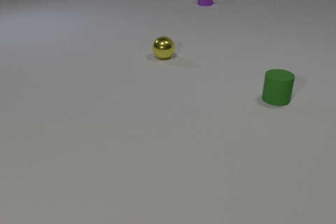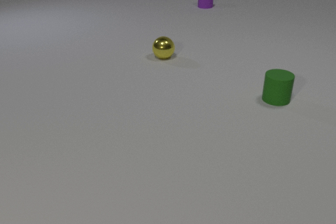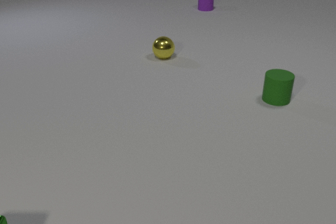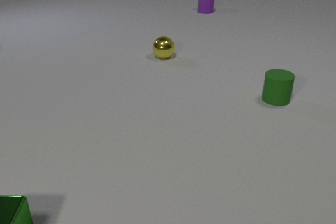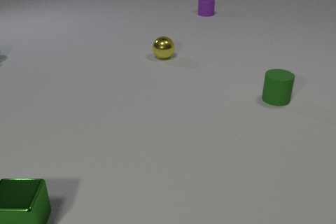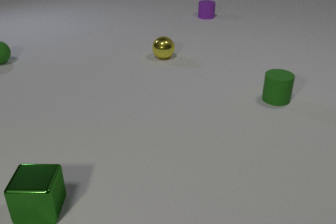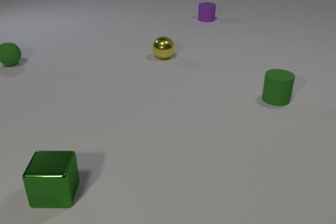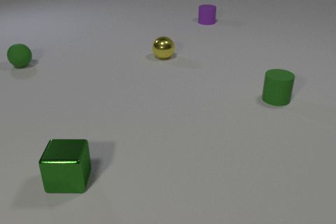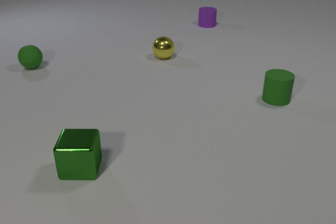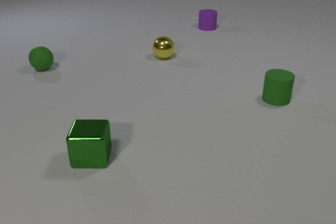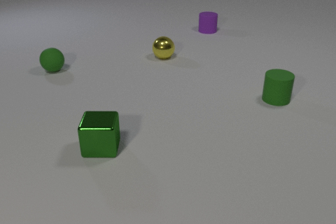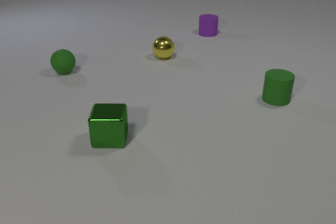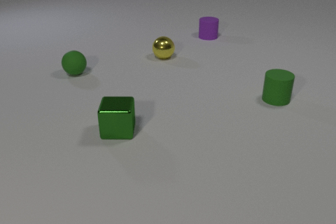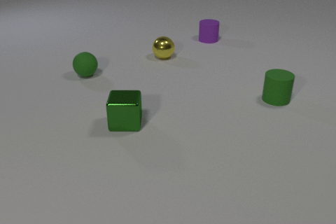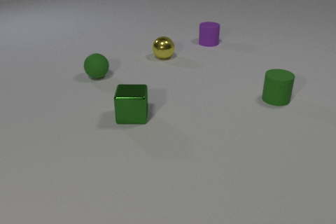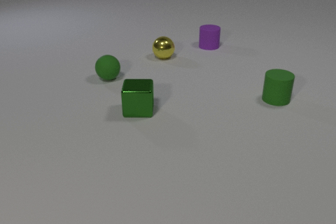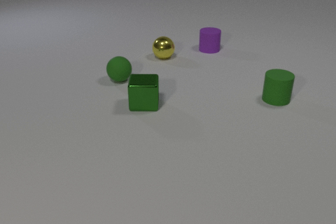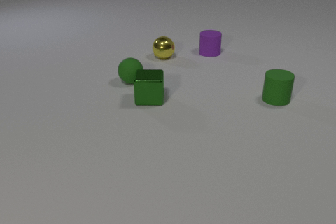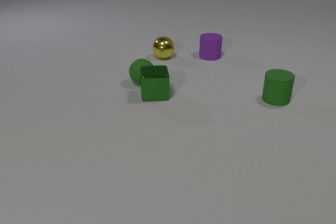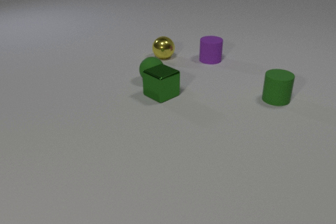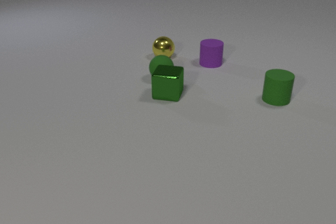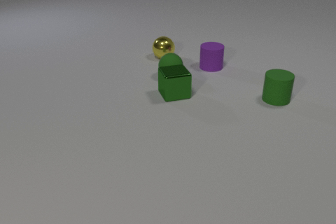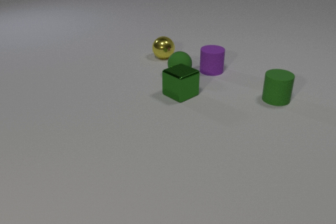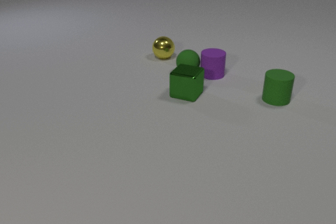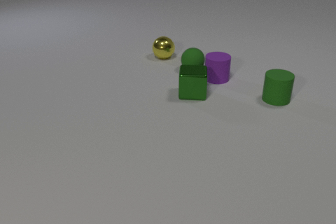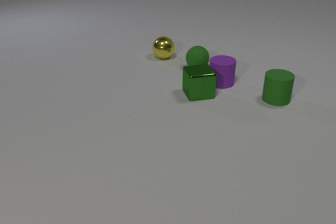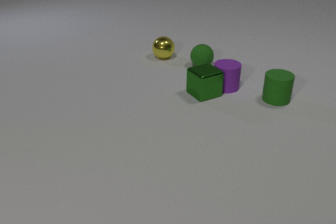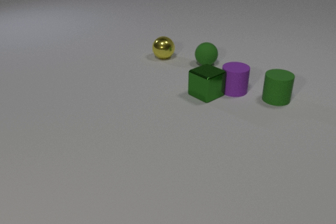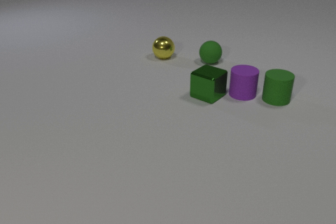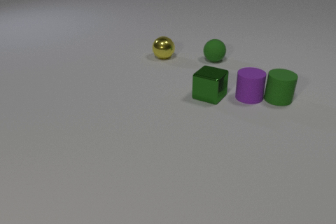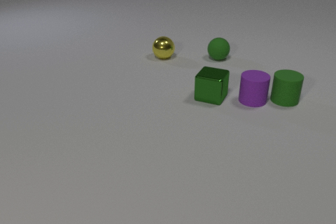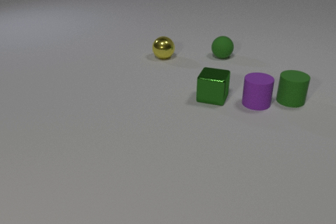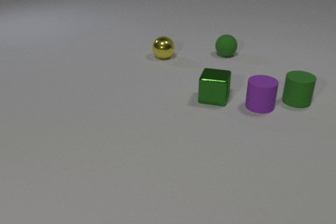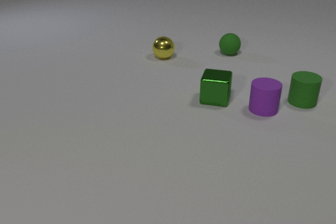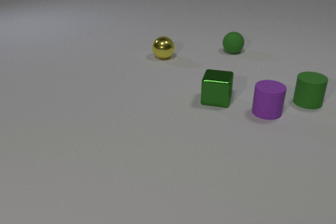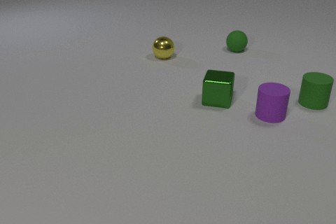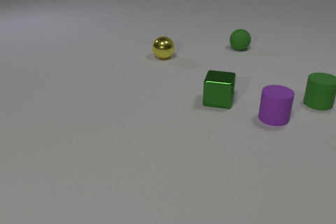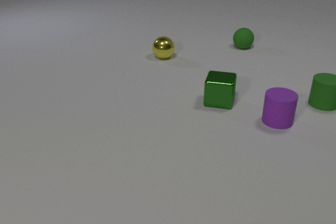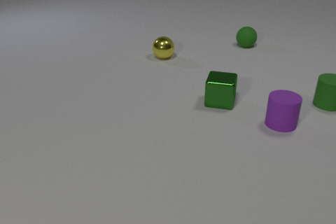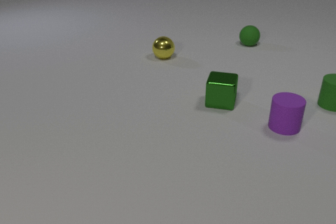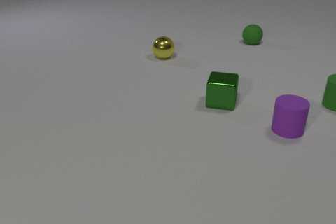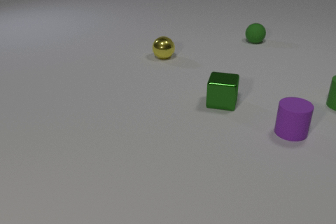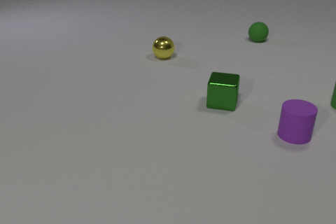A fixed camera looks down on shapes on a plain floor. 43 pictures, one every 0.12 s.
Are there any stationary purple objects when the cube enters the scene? no.
What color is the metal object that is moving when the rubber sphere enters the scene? green.
What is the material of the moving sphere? rubber.
0.00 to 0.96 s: The green metal cube comes in at the bottom edge, slides away from the camera and to the right. The green rubber sphere comes in at the left edge, rolls to the right and toward the camera. The purple rubber cylinder slides toward the camera.
0.96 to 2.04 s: The green metal cube slides away from the camera and to the right. The green rubber sphere rolls to the right and toward the camera. The purple rubber cylinder slides toward the camera.
2.04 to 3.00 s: The green metal cube slides to the right. The green rubber sphere rolls to the right and away from the camera. The purple rubber cylinder slides toward the camera. The green metal cube and the green rubber sphere collide. The green rubber sphere and the purple rubber cylinder collide.
3.00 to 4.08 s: The green metal cube slides to the right and toward the camera. The green rubber sphere rolls away from the camera and to the right. The purple rubber cylinder slides toward the camera and to the right. The green rubber cylinder slides to the right. The green metal cube and the purple rubber cylinder collide. The purple rubber cylinder and the green rubber cylinder collide.
4.08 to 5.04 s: The green metal cube slides toward the camera and to the right. The green rubber sphere rolls away from the camera and to the right. The purple rubber cylinder slides toward the camera and to the right. The green rubber cylinder slides to the right.
